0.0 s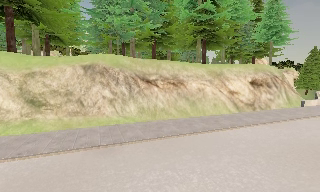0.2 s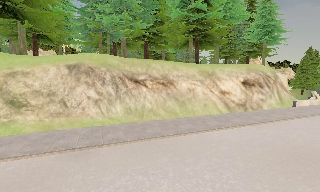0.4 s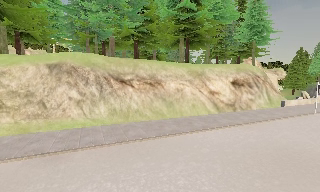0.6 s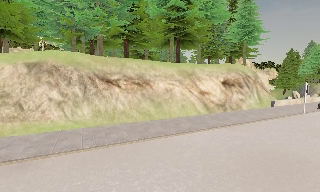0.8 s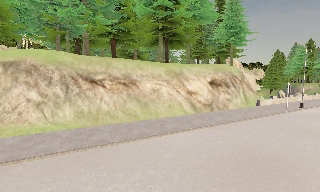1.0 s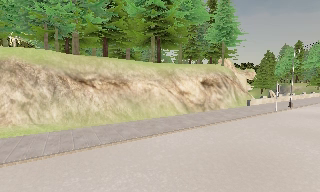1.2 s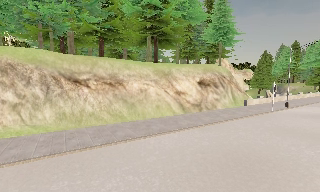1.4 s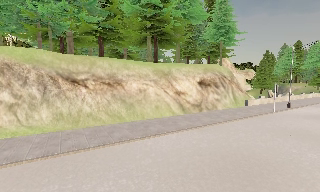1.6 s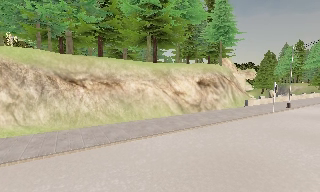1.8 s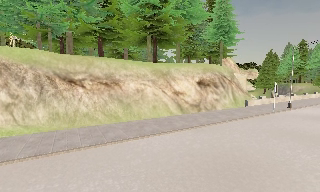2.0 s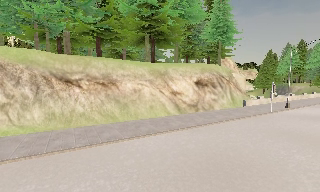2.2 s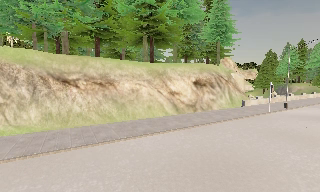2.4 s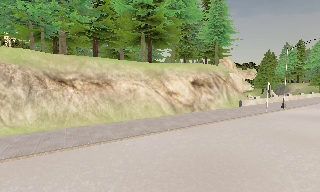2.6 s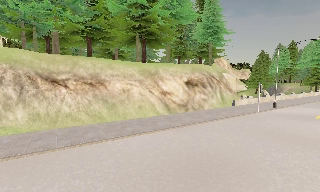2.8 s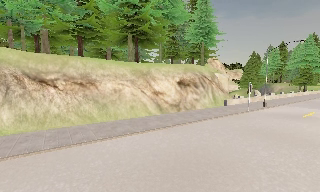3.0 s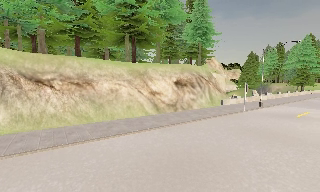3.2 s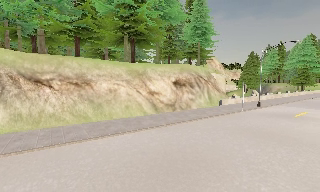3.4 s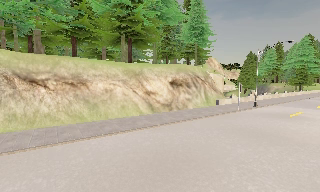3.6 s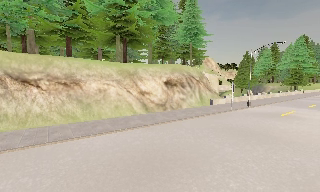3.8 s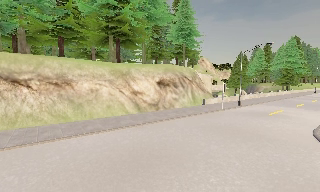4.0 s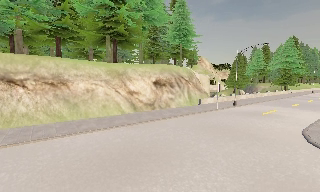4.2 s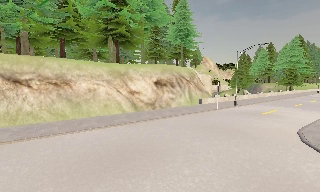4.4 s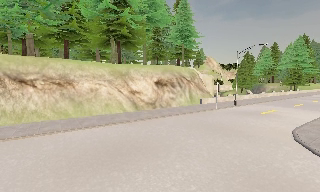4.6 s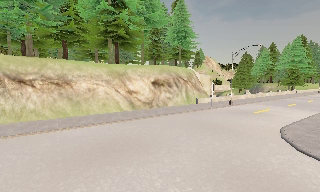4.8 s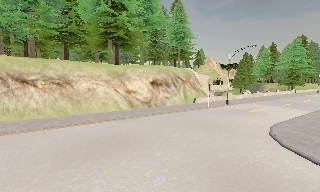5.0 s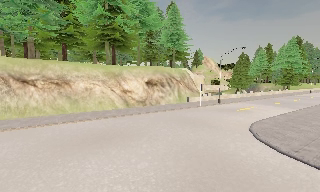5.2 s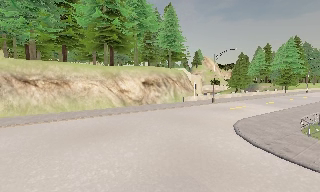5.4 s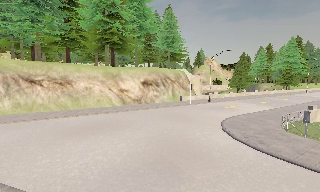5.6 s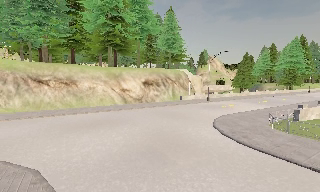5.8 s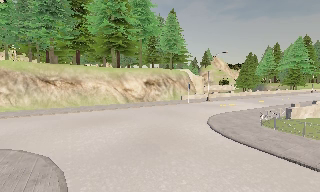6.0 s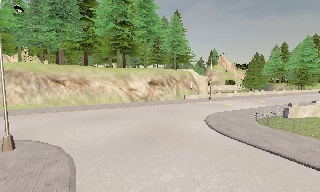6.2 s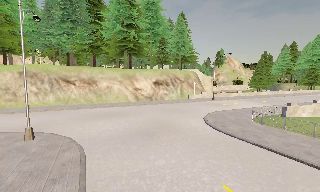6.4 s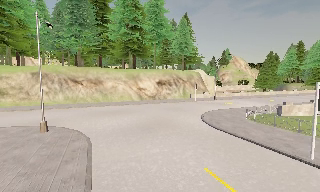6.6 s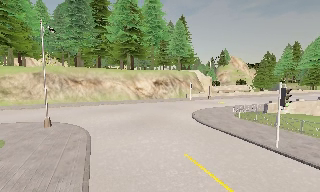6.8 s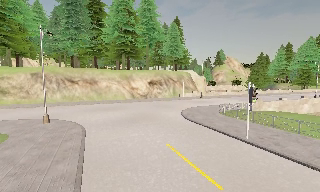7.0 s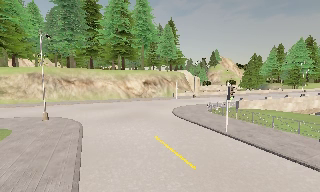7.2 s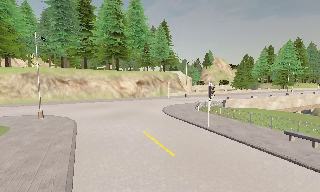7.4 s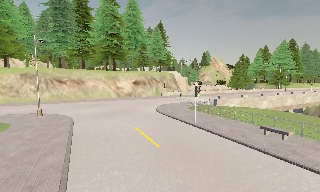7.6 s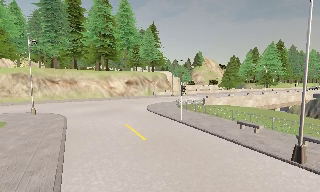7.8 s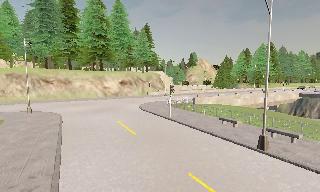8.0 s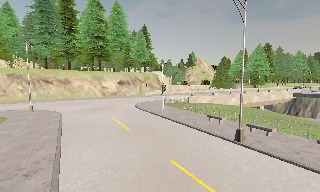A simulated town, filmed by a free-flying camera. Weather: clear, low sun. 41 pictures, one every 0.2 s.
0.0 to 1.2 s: The camera travels to its right and forward, about 4 m, so close, fixed things drift to the left. It loses speed.
1.2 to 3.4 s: The camera travels to its right, about 3 m, so close, fixed things drift to the left.
3.4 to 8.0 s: The camera travels backward and to its right, about 20 m, so what stands in front gets smaller. It gains speed.
The film runs forward here.
